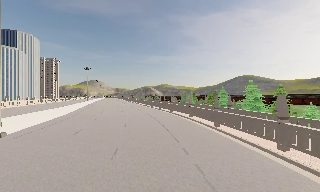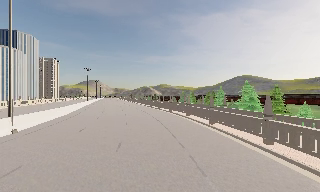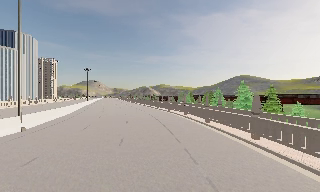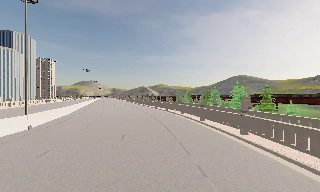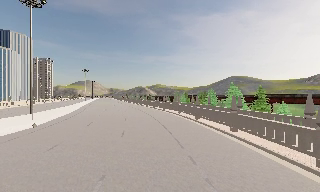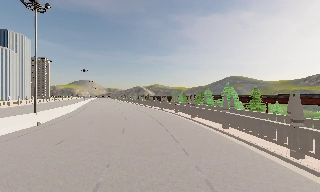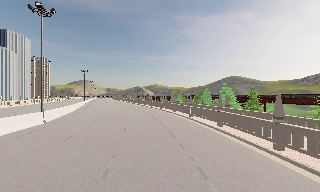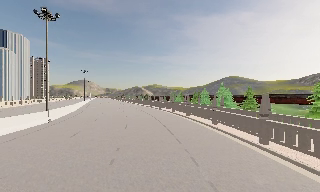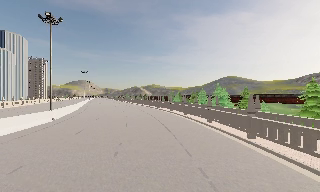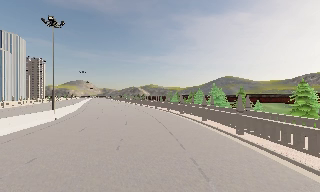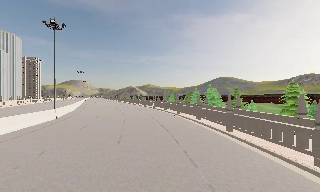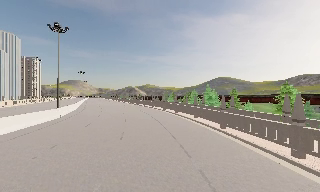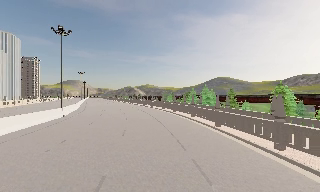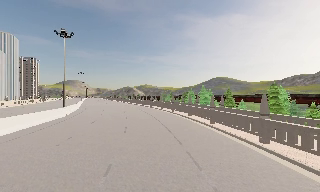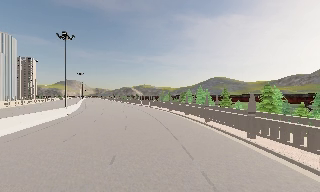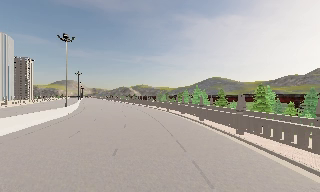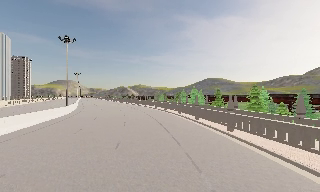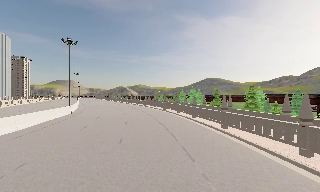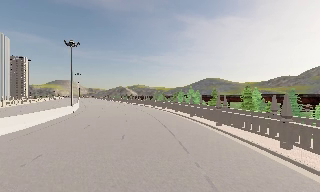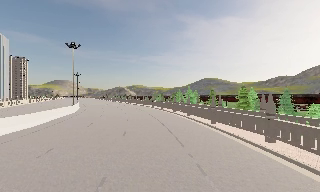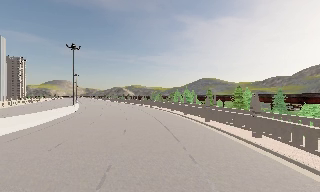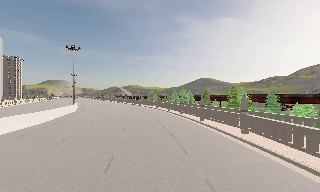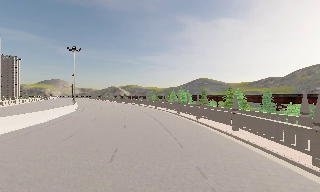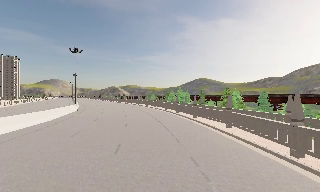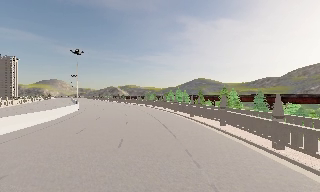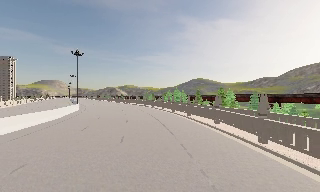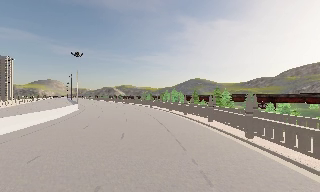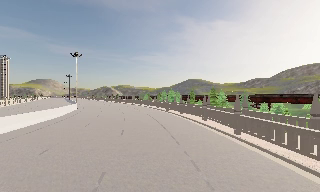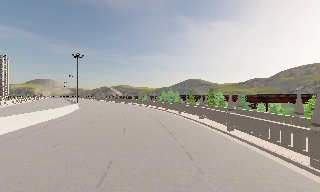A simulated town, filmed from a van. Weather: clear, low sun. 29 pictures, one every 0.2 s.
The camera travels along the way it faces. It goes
backward.
0.0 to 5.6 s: The camera pans to its right, which is clockwise from overhead, by about 15 degrees. It travels backward, about 25 m, so what stands in front gets smaller.
The film runs backward here.
